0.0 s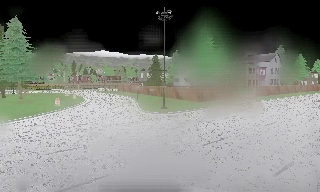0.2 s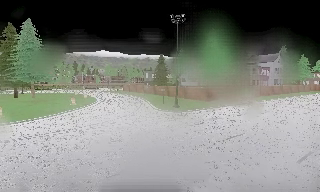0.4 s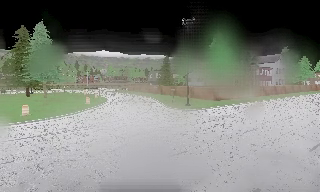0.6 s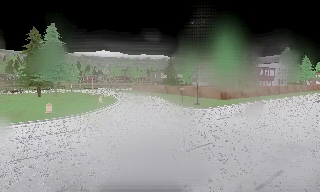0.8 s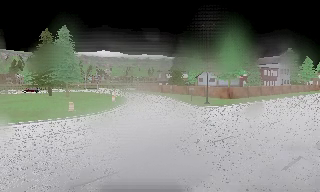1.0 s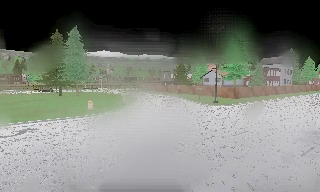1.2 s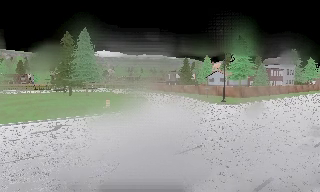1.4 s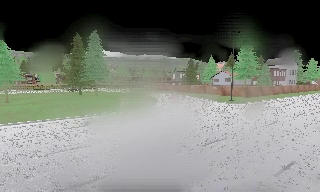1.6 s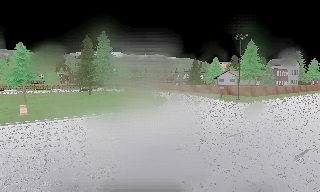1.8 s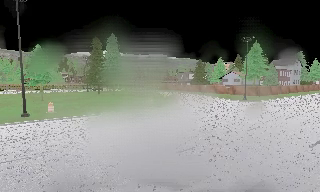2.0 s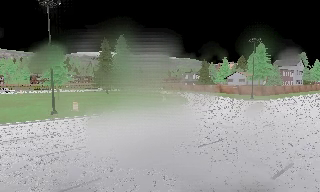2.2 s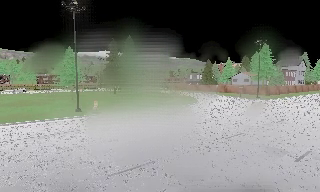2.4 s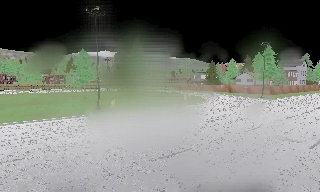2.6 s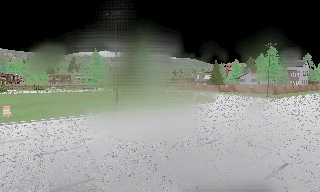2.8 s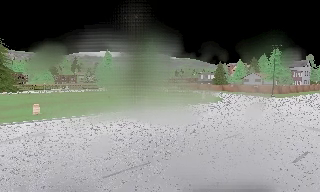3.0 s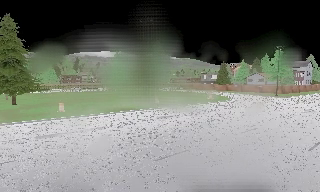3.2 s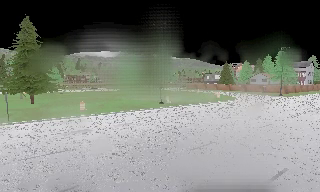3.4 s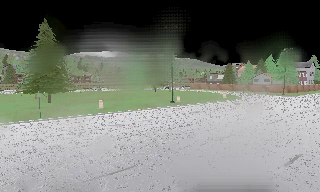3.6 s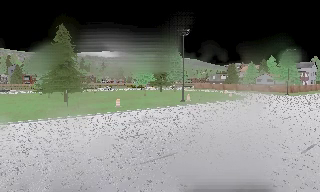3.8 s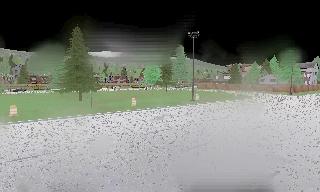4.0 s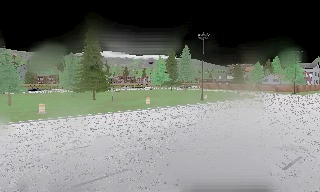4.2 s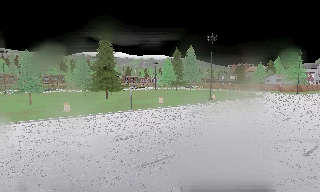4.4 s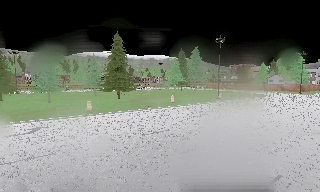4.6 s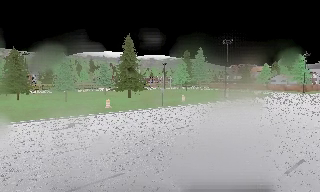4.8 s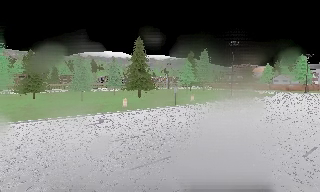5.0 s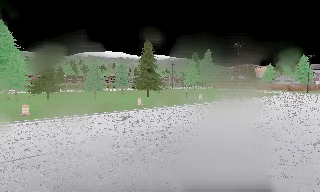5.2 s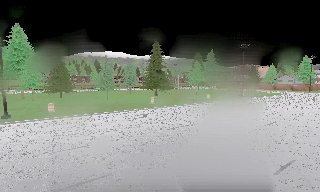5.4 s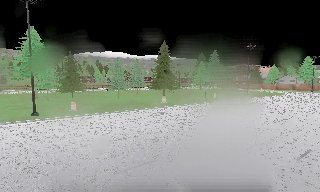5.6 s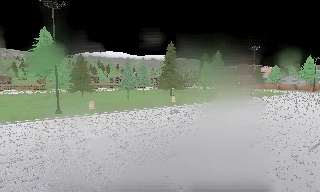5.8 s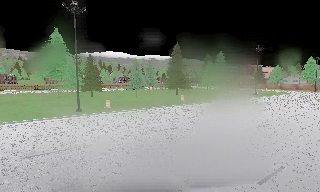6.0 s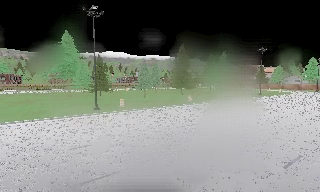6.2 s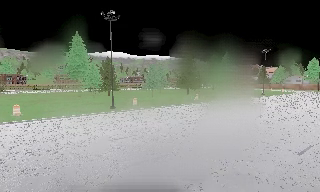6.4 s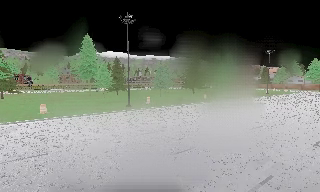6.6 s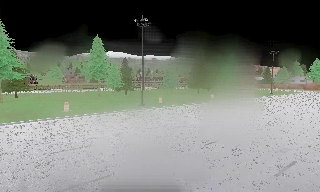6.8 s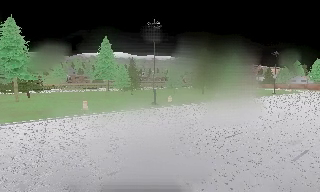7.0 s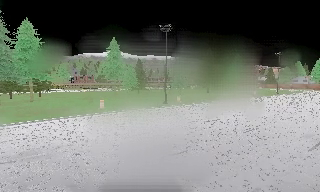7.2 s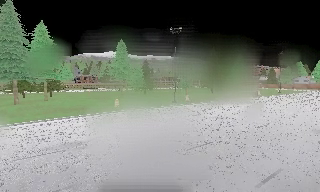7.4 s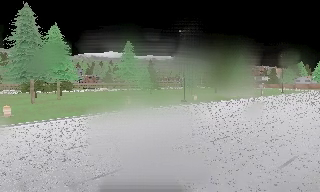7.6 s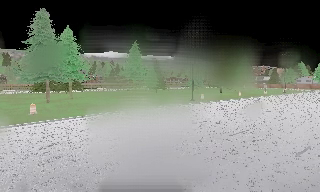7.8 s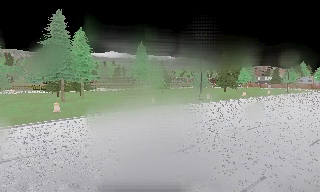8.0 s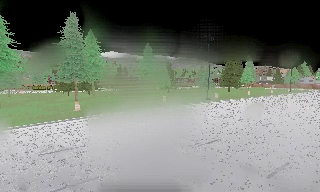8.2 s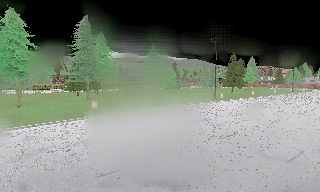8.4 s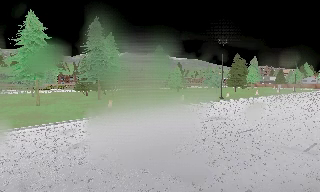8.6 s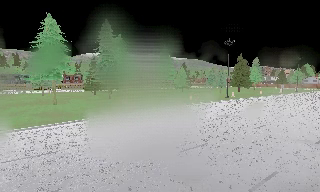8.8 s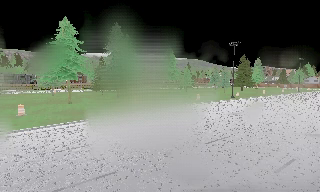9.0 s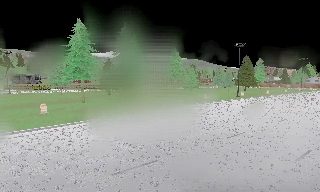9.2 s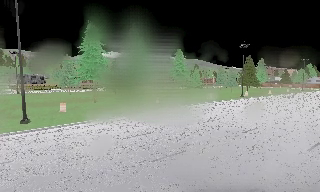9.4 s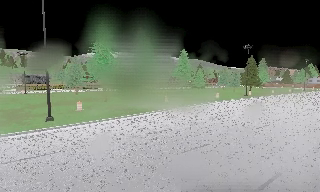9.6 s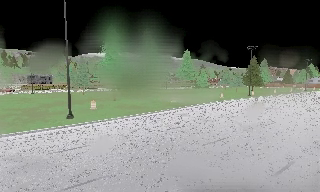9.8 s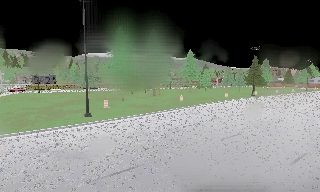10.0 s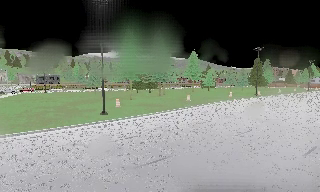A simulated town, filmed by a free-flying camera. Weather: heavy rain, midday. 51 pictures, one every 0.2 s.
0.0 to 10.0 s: The camera travels to its left and backward, about 105 m, so close, fixed things drift to the right.
The film runs backward here.
